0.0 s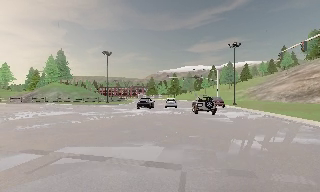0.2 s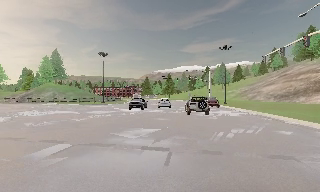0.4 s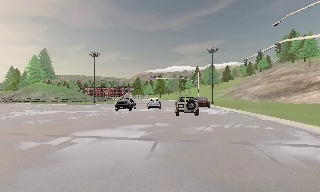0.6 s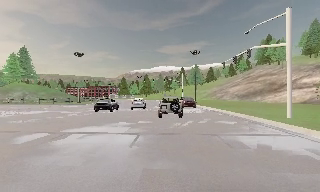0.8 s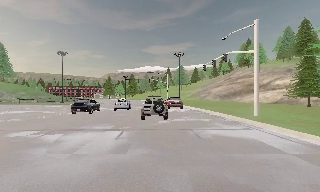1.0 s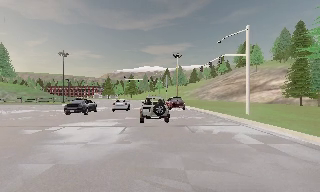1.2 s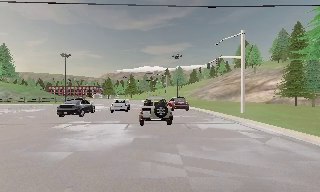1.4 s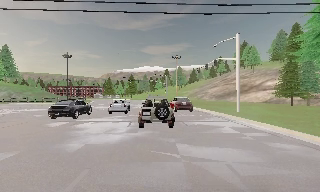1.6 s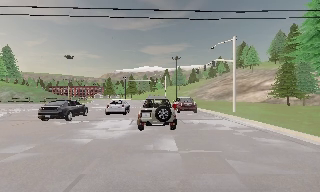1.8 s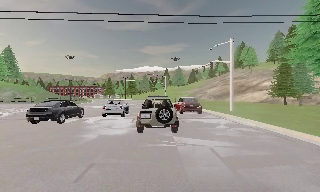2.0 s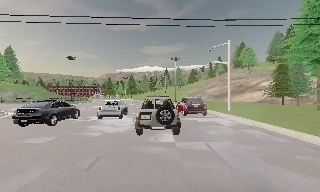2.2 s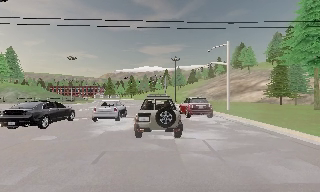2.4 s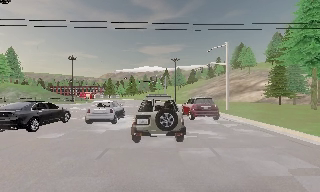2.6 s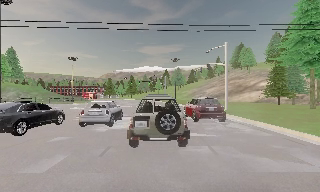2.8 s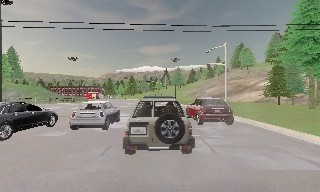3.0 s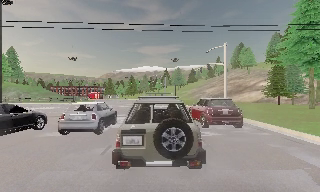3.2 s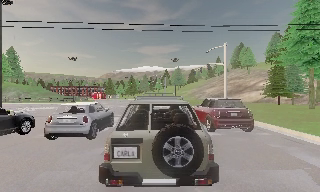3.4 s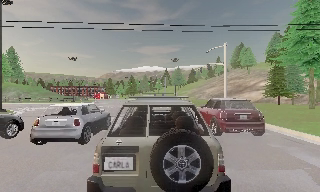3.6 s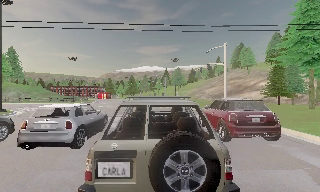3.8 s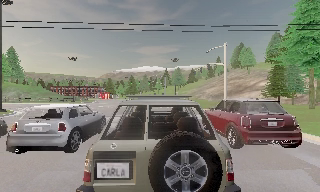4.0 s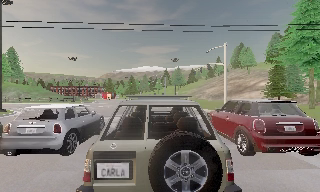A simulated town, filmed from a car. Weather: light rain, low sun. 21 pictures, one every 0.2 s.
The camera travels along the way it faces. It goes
backward.
0.0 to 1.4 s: The scene slides to the left, as the camera pans about 15 degrees to its right. It travels backward, about 7 m, so what stands in front gets smaller.
1.4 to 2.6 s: The camera travels backward, about 2.5 m, so what stands in front gets smaller. It loses speed.
2.6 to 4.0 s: The camera keeps its place and its aim.
The film runs backward here.
